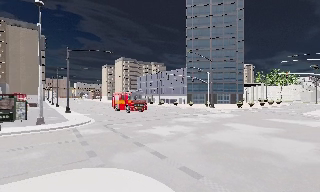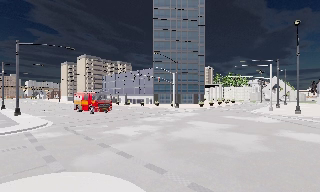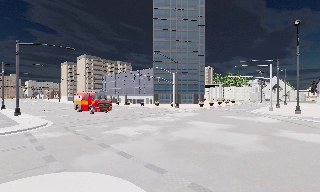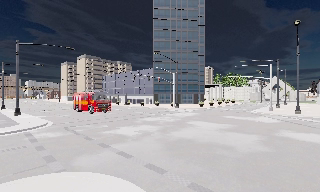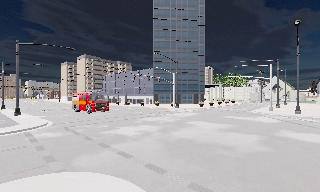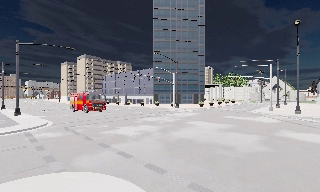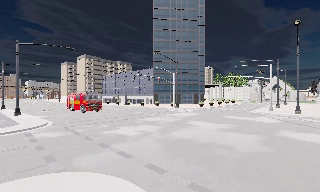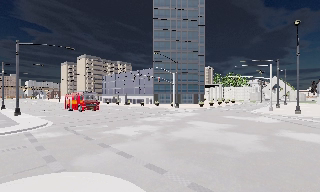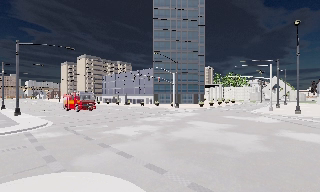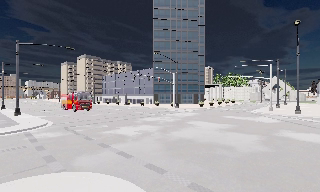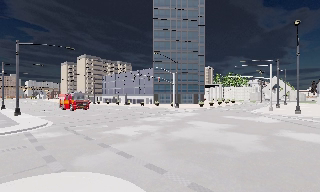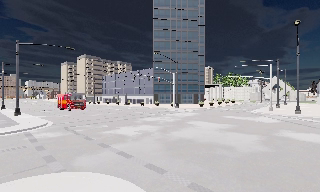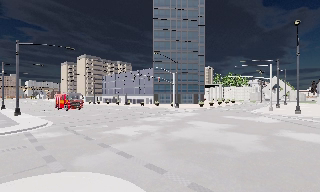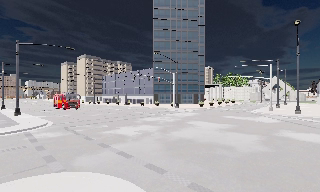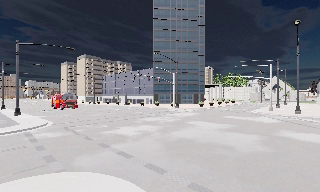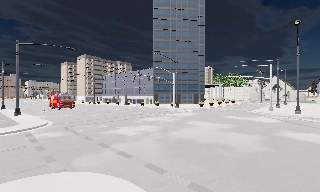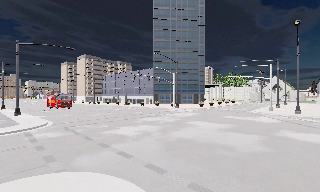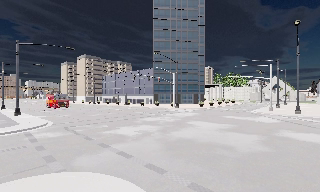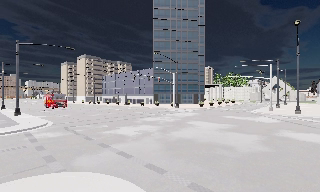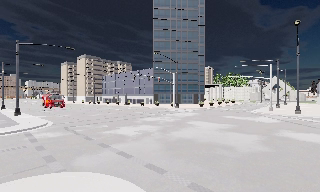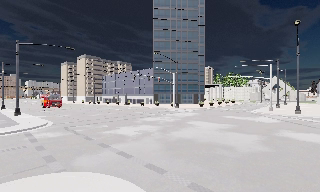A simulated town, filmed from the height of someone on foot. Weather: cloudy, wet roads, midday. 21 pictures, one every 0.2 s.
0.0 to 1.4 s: The camera pans to its right, which is clockwise from overhead, by about 10 degrees.
1.4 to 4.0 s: The camera keeps its place and its aim.
The film runs backward here.
